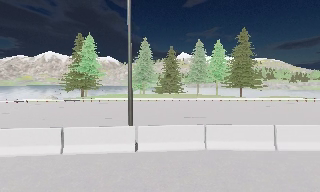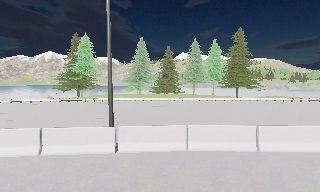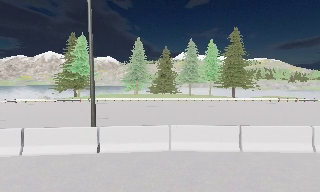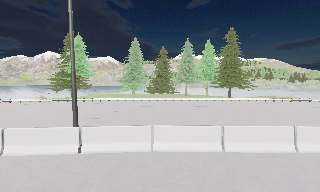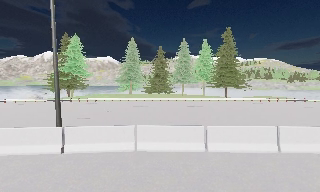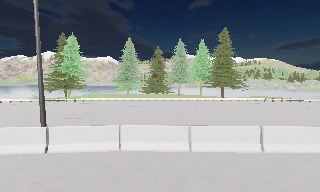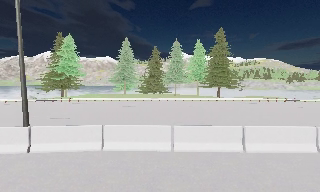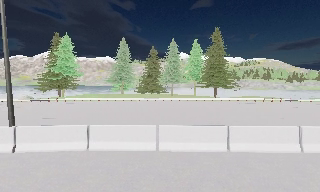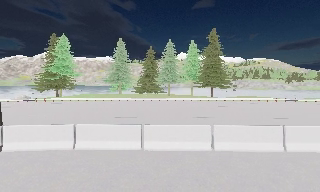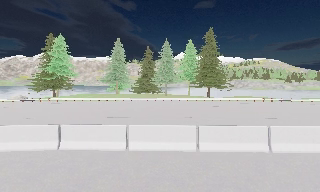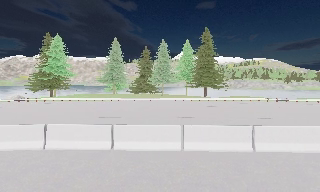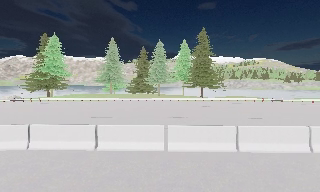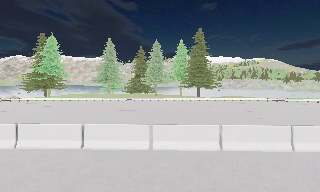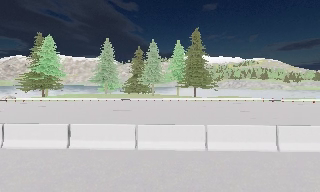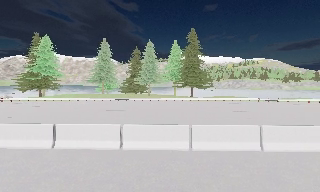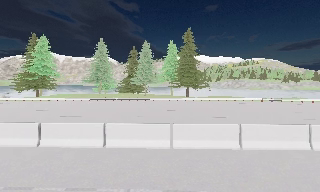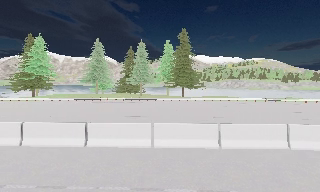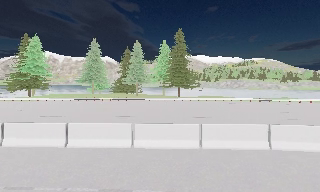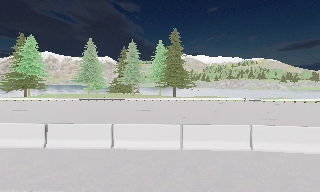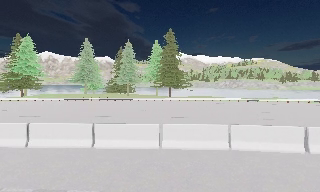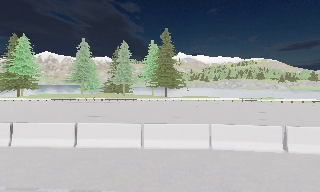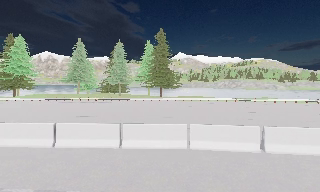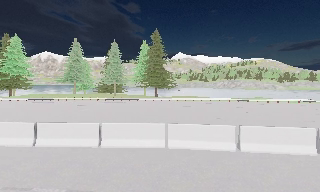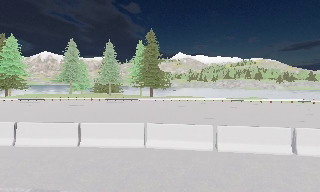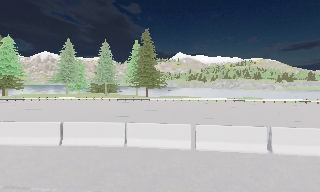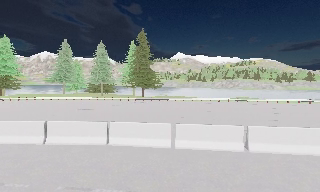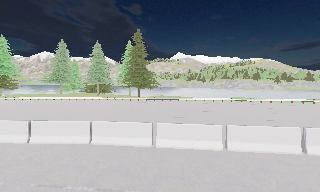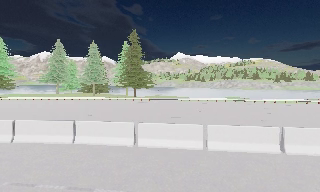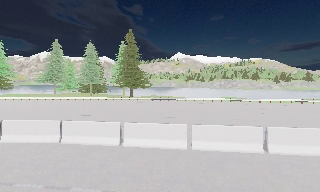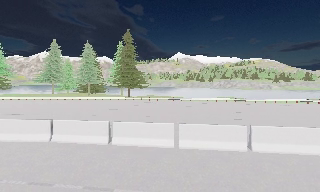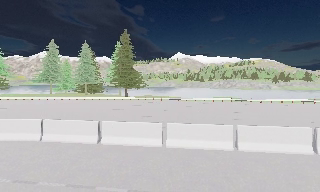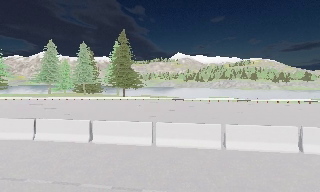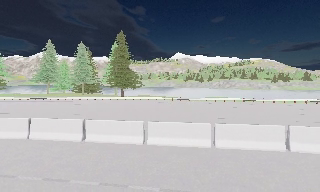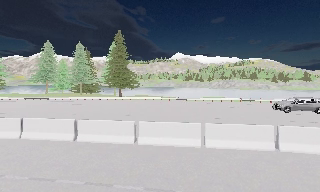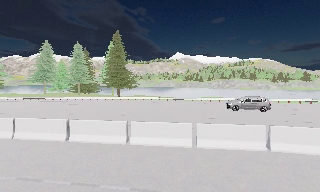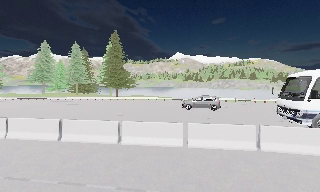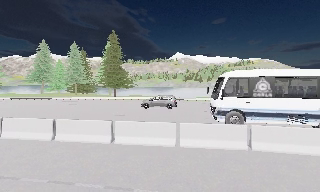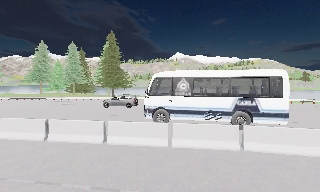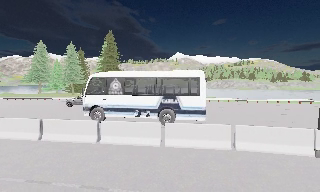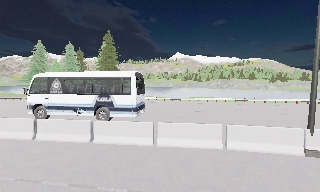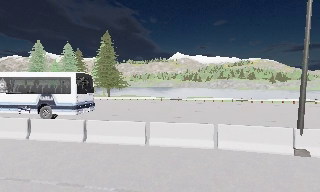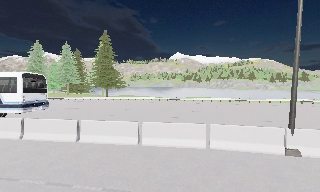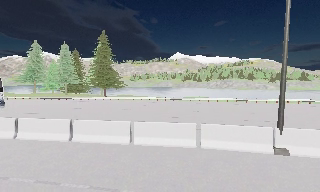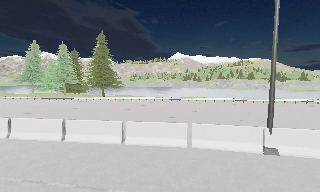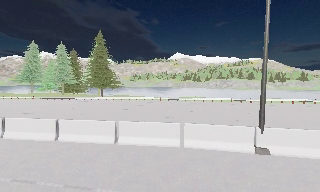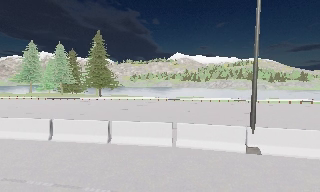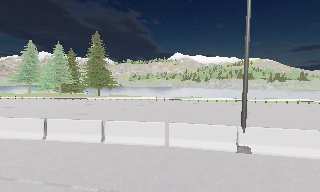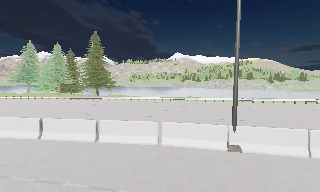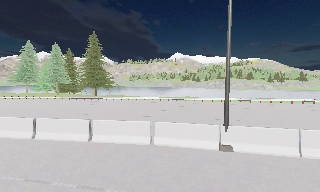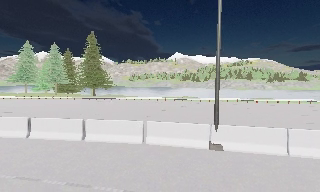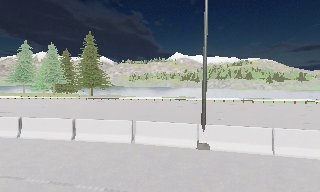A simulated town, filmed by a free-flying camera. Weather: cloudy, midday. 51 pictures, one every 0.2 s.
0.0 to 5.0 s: The camera travels to its right, about 20 m, so close, fixed things drift to the left.
5.0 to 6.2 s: The camera travels to its right, about 4.5 m, so close, fixed things drift to the left. It loses speed.
6.2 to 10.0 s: The camera travels to its right, about 8 m, so close, fixed things drift to the left.
The film runs forward here.
